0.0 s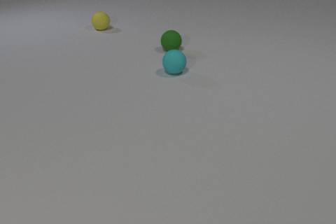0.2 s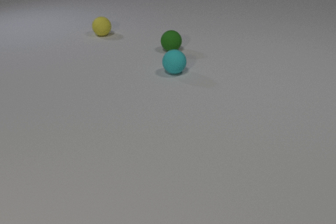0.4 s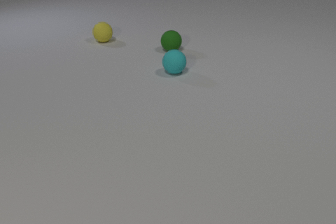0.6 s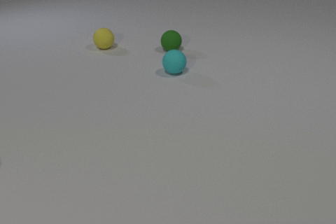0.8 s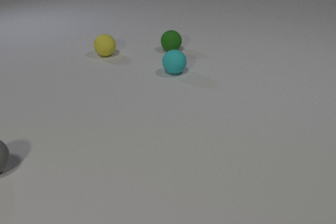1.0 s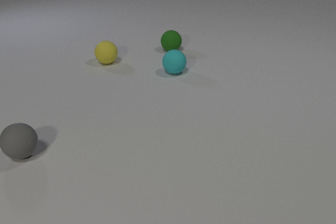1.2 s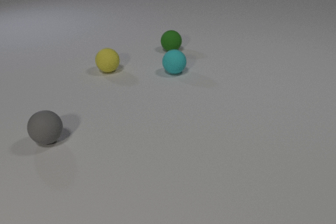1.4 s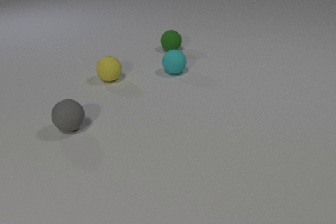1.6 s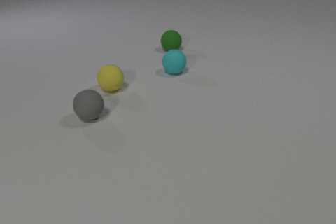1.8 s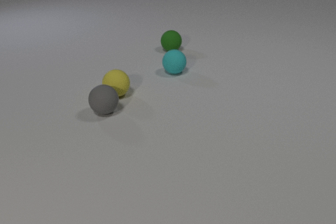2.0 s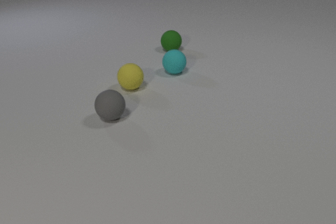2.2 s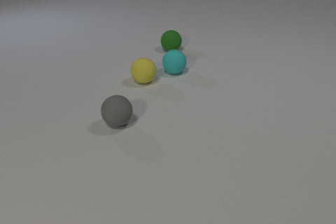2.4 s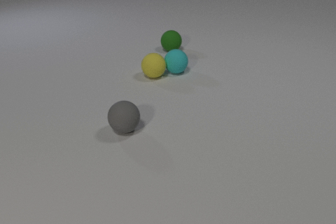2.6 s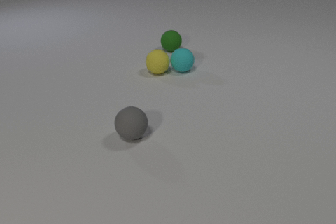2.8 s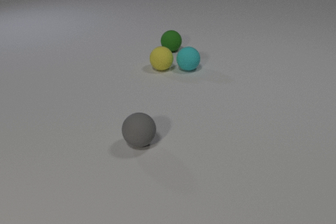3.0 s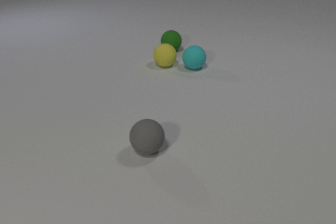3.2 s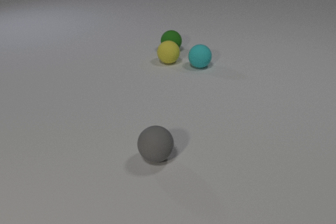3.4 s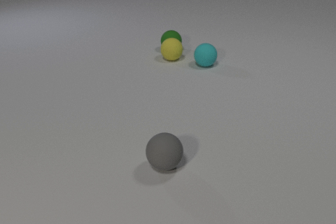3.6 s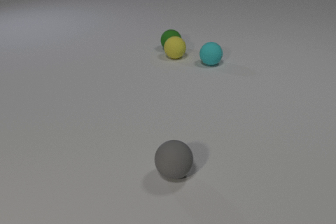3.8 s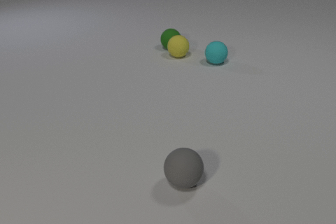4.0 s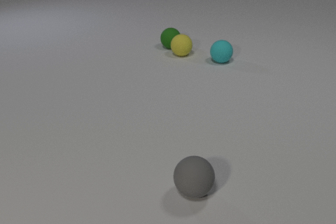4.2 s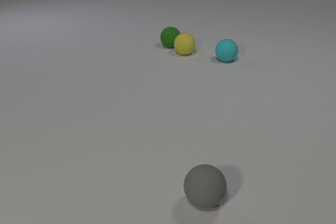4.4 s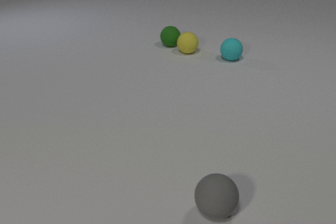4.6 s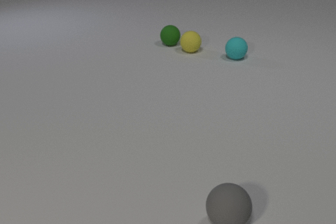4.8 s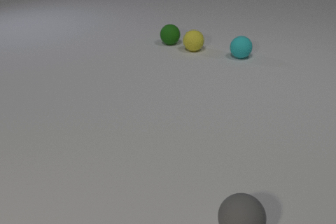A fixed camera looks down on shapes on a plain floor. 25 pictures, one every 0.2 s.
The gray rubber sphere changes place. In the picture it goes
to the right.
0.0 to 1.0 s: The gray rubber sphere comes in at the left edge, rolls to the right and away from the camera. The yellow rubber sphere rolls toward the camera.
1.0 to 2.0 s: The gray rubber sphere rolls to the right and away from the camera. The yellow rubber sphere rolls toward the camera. The gray rubber sphere and the yellow rubber sphere collide.
2.0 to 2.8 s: The gray rubber sphere rolls toward the camera and to the right. The yellow rubber sphere rolls away from the camera and to the right. The cyan rubber sphere rolls to the right and away from the camera. The yellow rubber sphere and the cyan rubber sphere collide.
2.8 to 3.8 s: The gray rubber sphere rolls toward the camera and to the right. The yellow rubber sphere rolls away from the camera and to the right. The cyan rubber sphere rolls to the right and away from the camera. The green rubber sphere rolls away from the camera. The yellow rubber sphere and the green rubber sphere collide.
3.8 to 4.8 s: The gray rubber sphere rolls toward the camera and to the right. The yellow rubber sphere rolls away from the camera and to the right. The cyan rubber sphere rolls to the right and away from the camera. The green rubber sphere rolls away from the camera.
How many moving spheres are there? 4.
What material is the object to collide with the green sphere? rubber.
What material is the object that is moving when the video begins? rubber.
